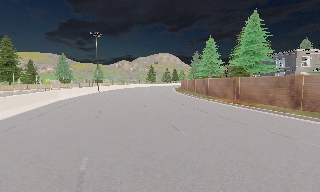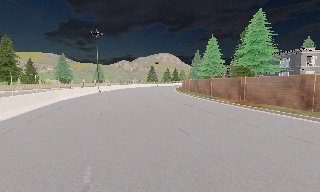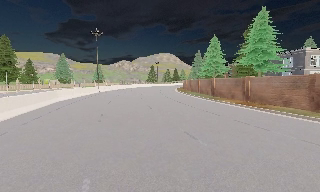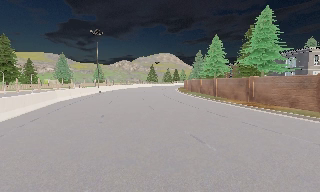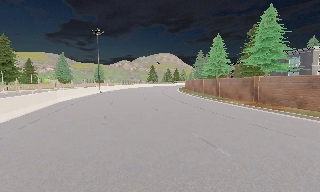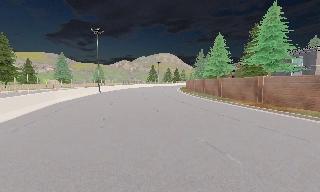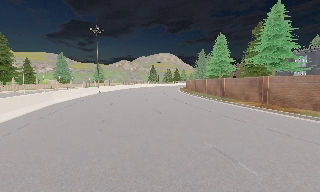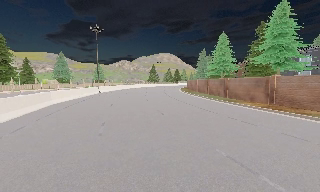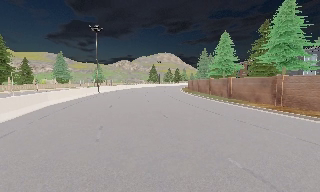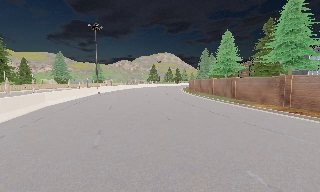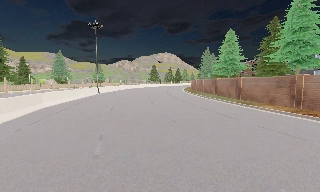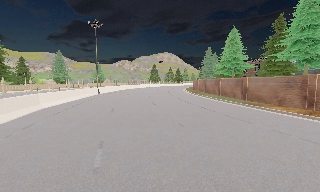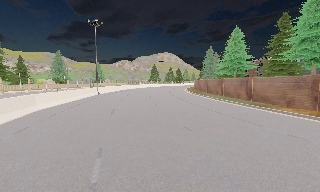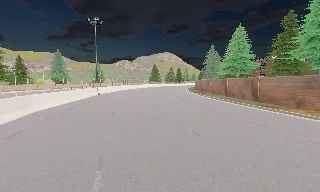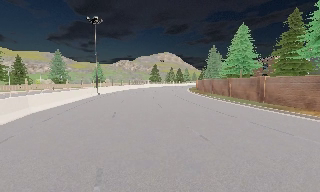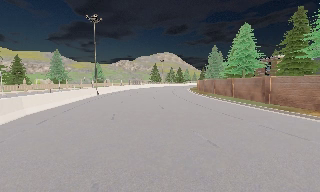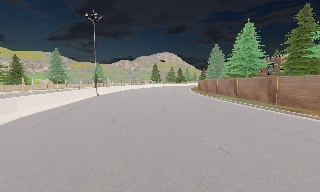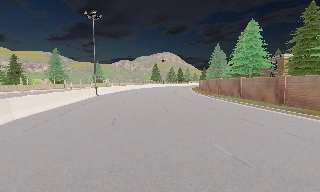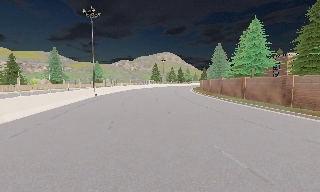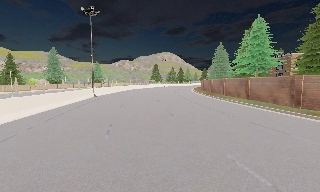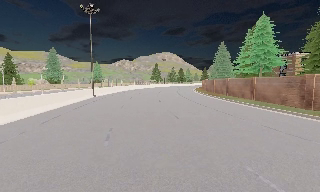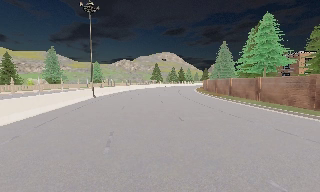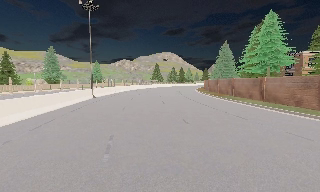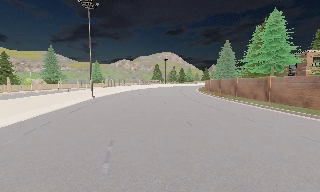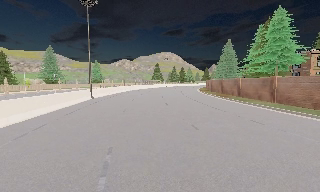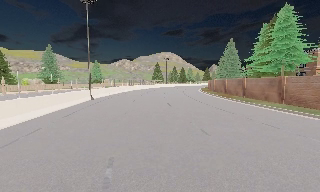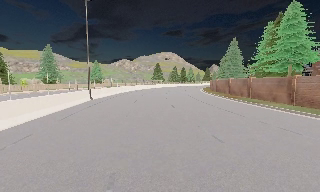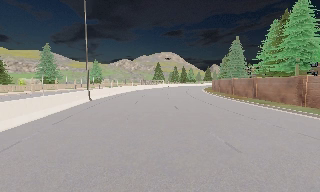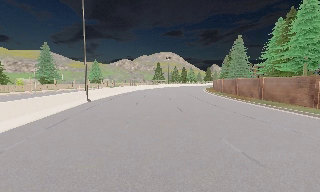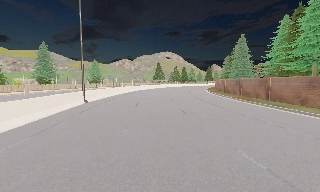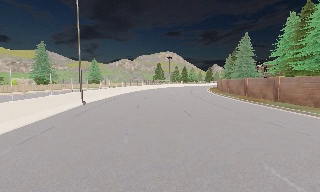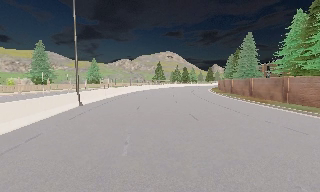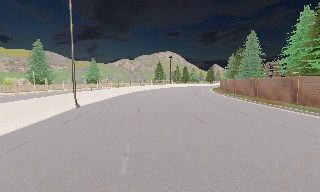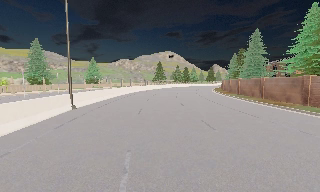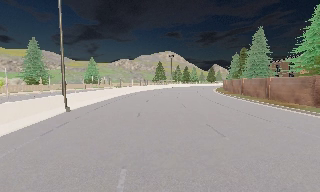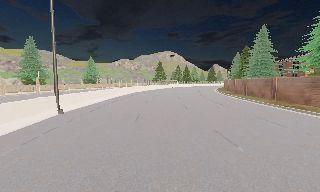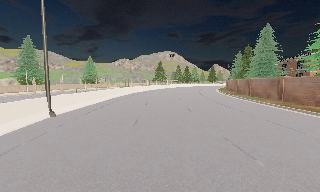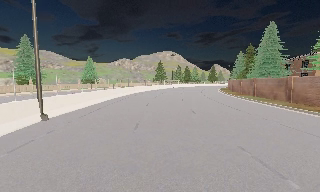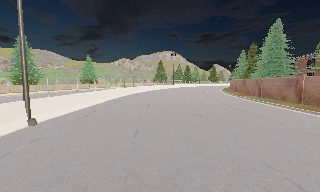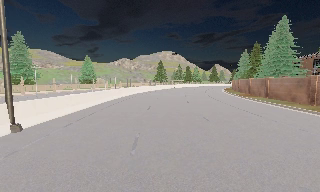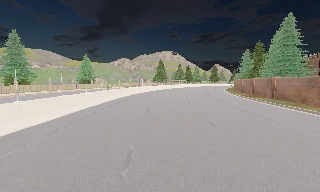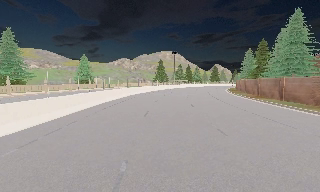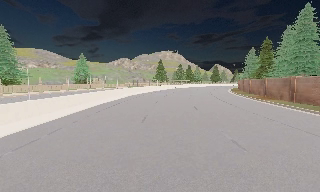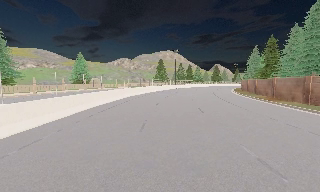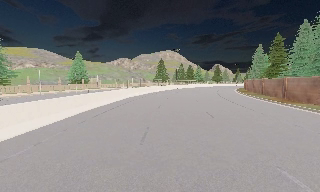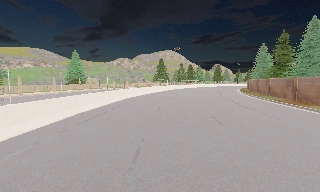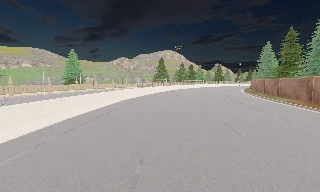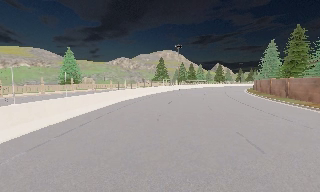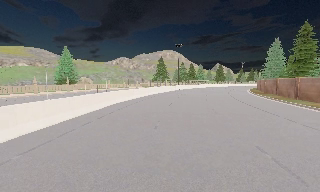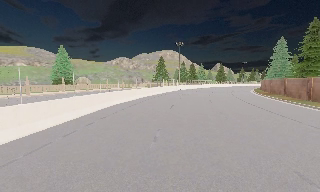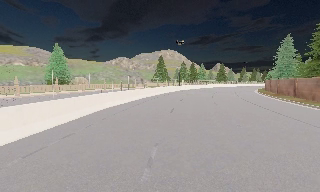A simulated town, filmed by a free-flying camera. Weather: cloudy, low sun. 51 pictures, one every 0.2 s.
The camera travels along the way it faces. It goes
forward.
0.0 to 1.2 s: The camera travels forward and to its left, about 3 m, so what stands in front looms larger.
1.2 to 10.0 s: The camera travels forward, about 40 m, so what stands in front looms larger. It gains speed.
The film runs forward here.
